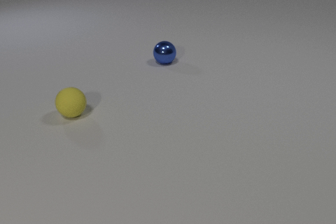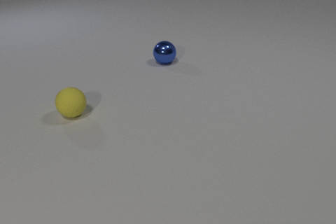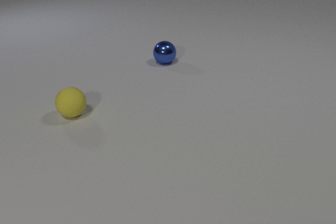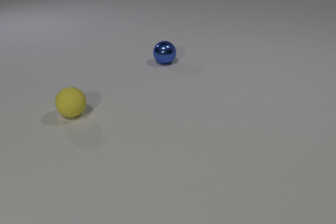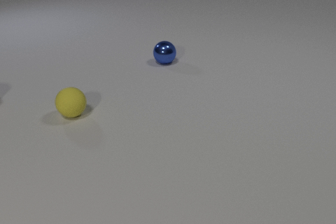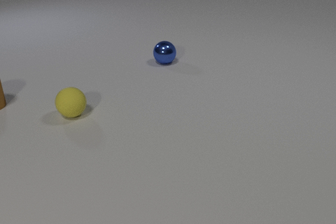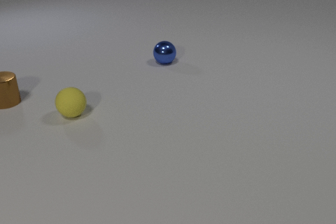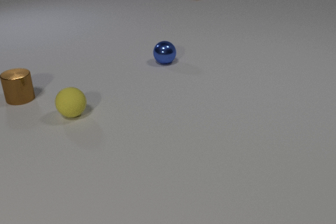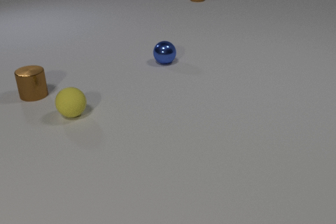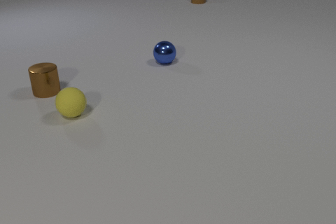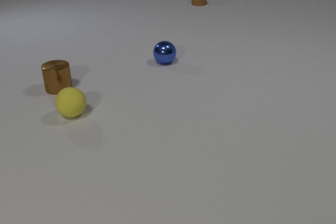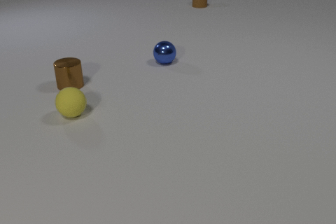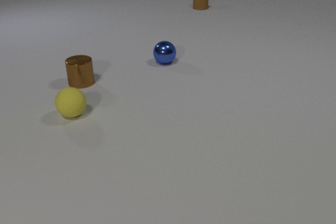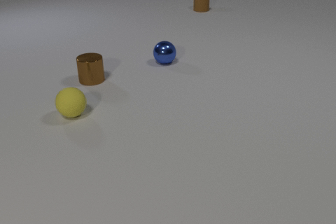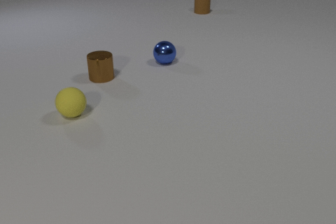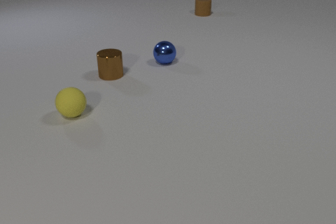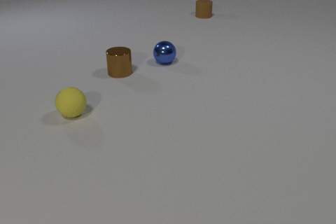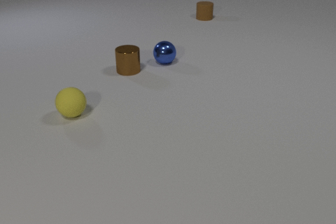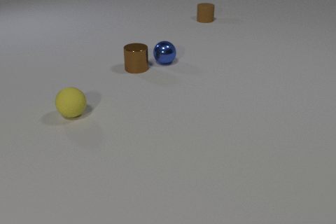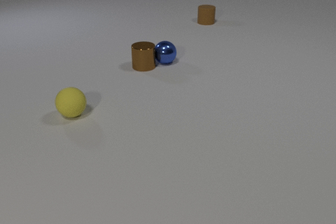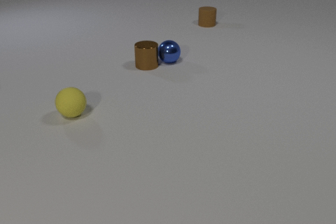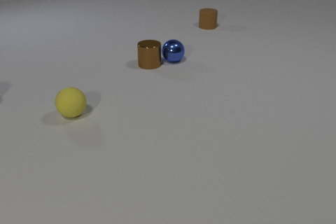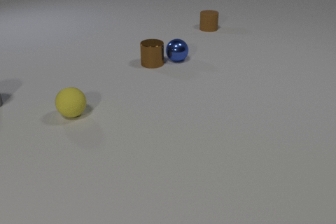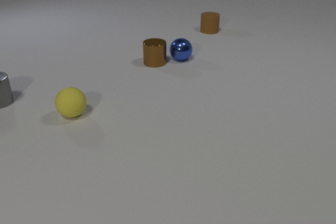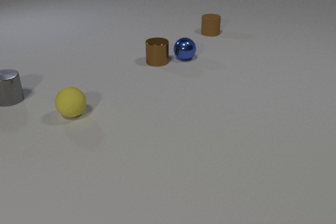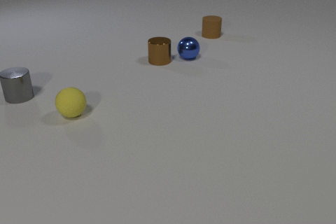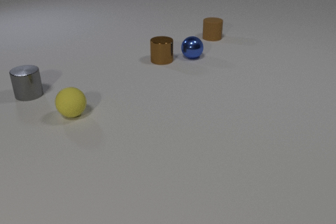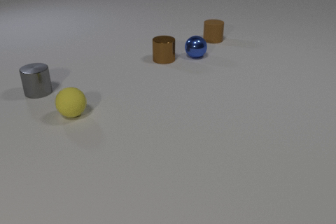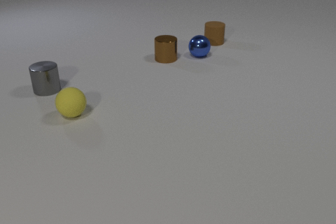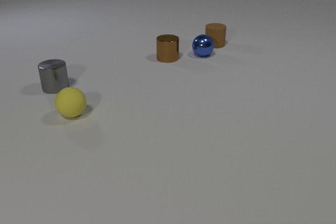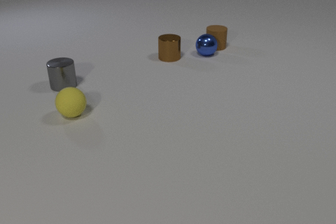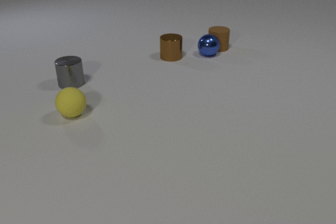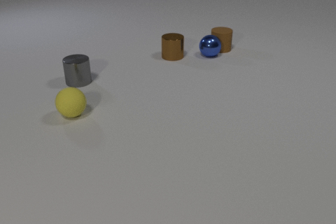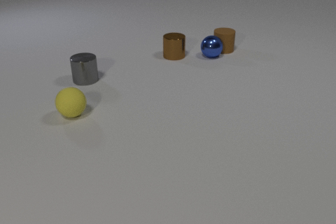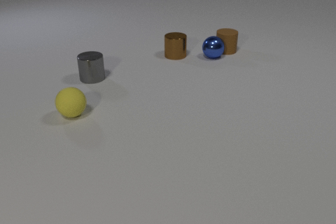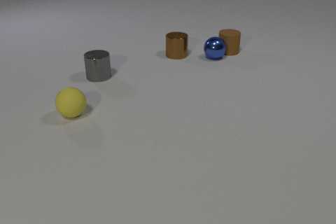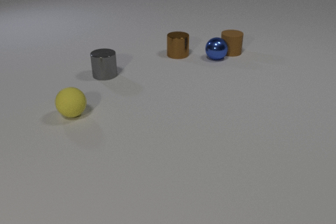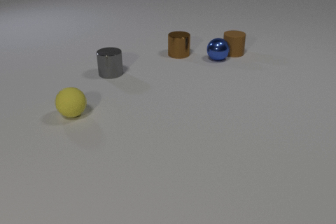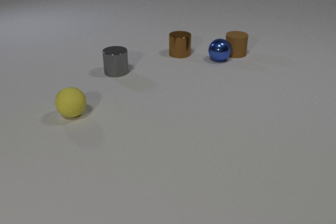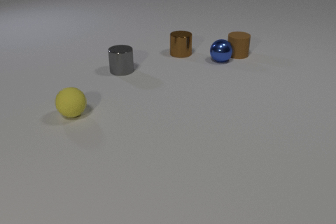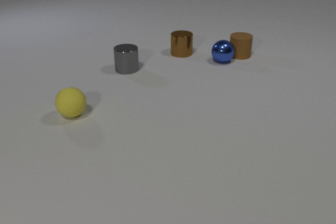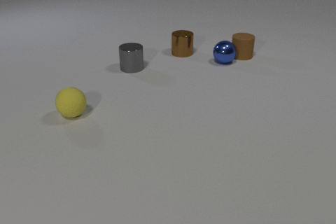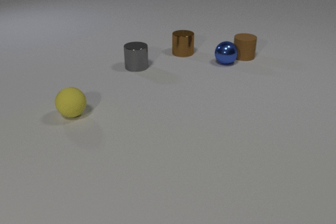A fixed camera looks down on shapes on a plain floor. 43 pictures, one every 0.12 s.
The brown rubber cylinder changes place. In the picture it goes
toward the camera.
The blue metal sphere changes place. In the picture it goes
to the right.
0.00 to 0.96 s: The brown metal cylinder comes in at the left edge, slides to the right. The brown rubber cylinder comes in at the top edge, slides toward the camera.
0.96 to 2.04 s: The brown metal cylinder slides to the right and away from the camera. The brown rubber cylinder slides toward the camera.
2.04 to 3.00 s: The brown metal cylinder slides to the right and away from the camera. The blue metal sphere rolls to the right and away from the camera. The gray metal cylinder comes in at the left edge, slides to the right. The brown rubber cylinder slides toward the camera. The brown metal cylinder and the blue metal sphere collide.
3.00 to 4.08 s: The brown metal cylinder slides to the right and away from the camera. The blue metal sphere rolls to the right. The gray metal cylinder slides to the right. The brown rubber cylinder slides toward the camera. The blue metal sphere and the brown rubber cylinder collide.
4.08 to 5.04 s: The brown metal cylinder slides to the right and away from the camera. The blue metal sphere rolls toward the camera and to the right. The gray metal cylinder slides to the right and away from the camera. The brown rubber cylinder slides to the right and toward the camera.
What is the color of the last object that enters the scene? gray.
What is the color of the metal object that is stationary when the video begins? blue.
How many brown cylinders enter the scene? 2.
